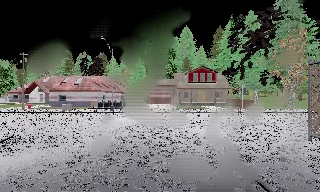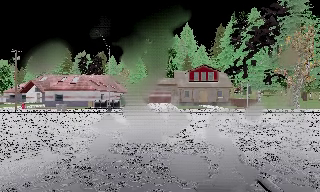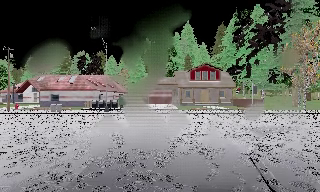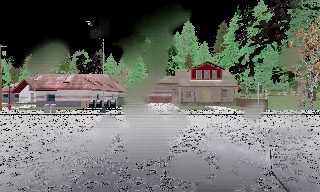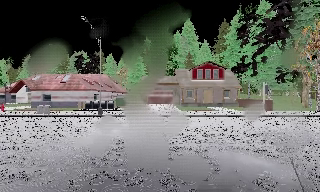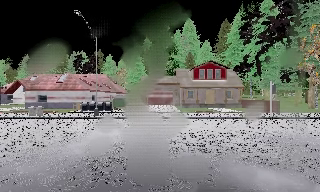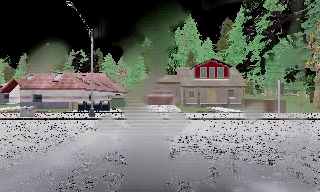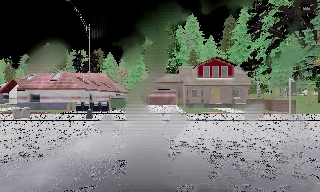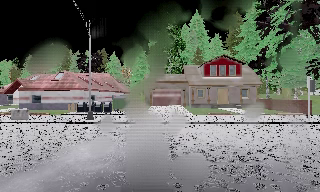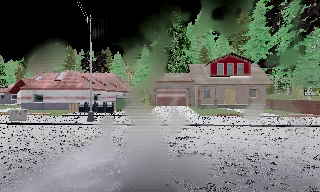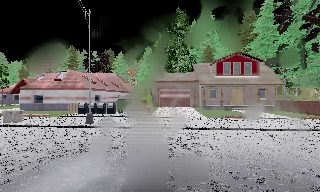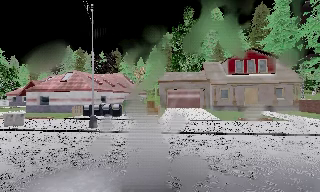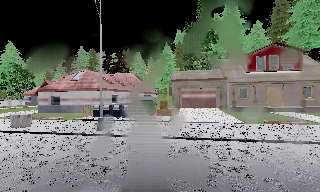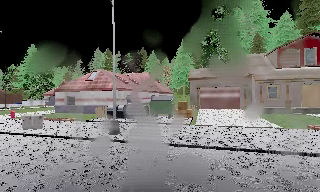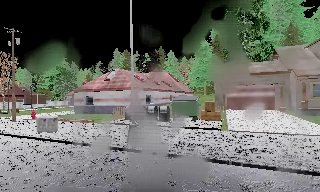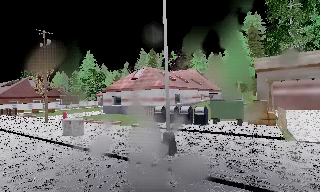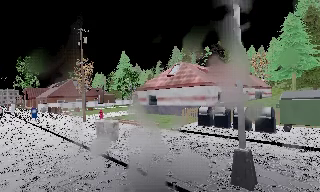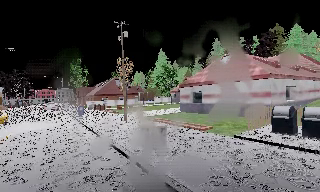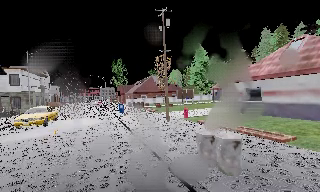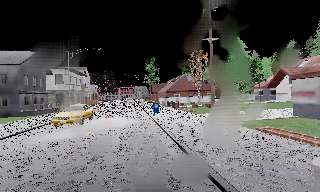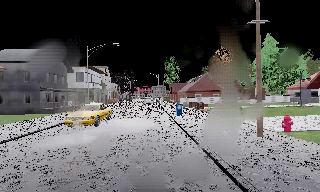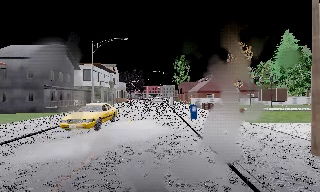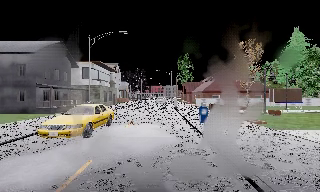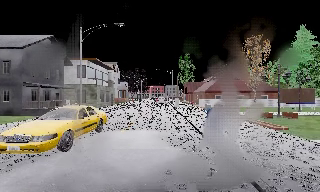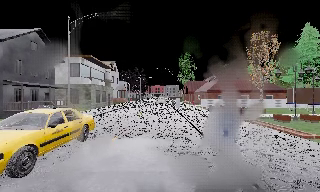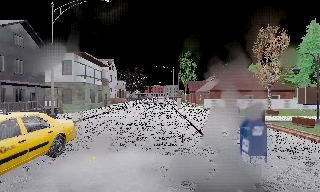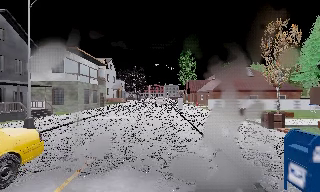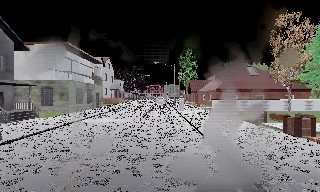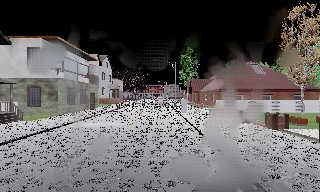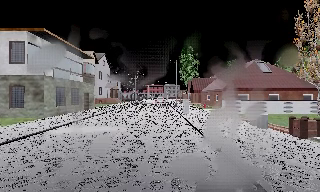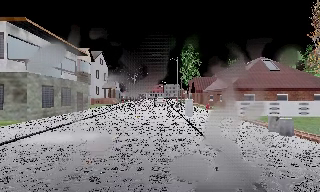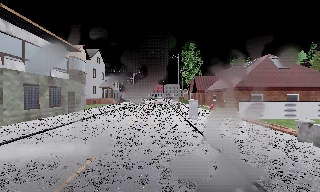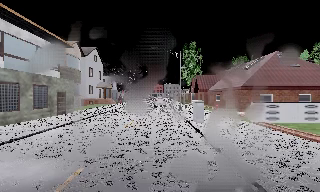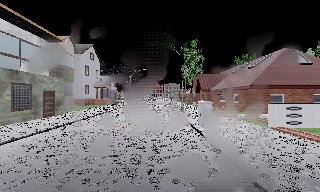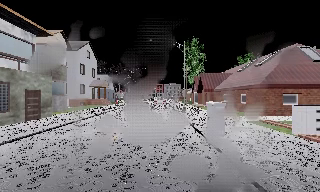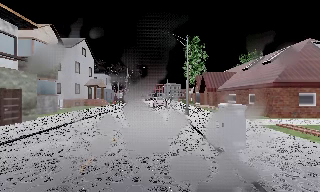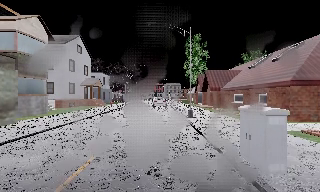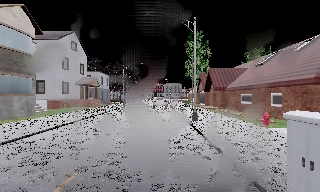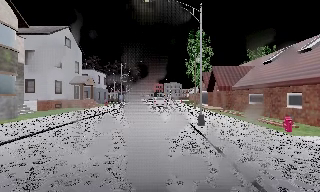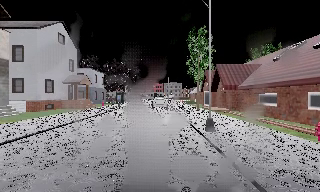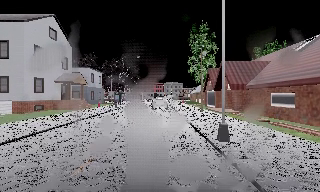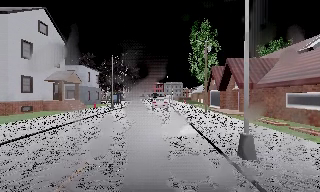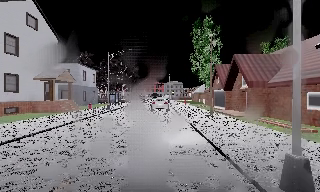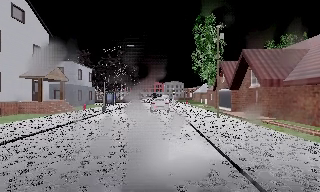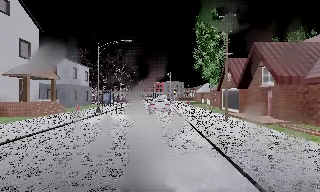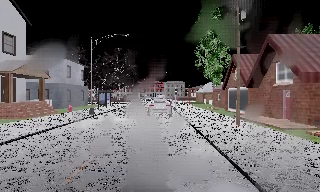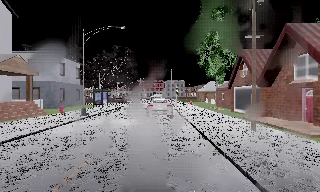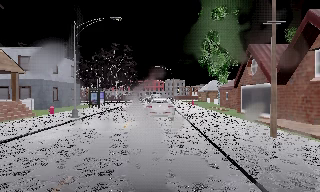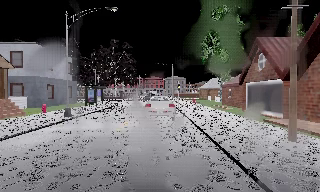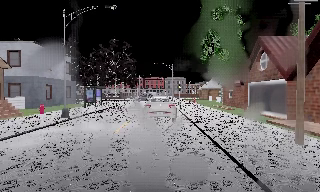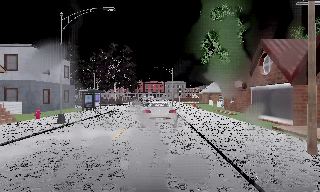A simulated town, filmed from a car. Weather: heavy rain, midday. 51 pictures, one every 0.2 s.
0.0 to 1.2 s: The camera travels forward, about 6 m, so what stands in front looms larger.
1.2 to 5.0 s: The camera pans to its left, which is counterclockwise from overhead, by about 90 degrees. It travels forward, about 25 m. It gains speed.
5.0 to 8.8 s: The camera travels forward, about 30 m, so what stands in front looms larger.
8.8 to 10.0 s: The camera travels forward, about 6 m, so what stands in front looms larger. It loses speed.
The film runs forward here.
